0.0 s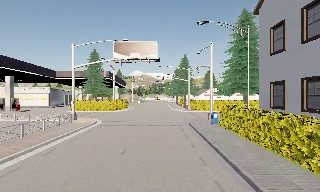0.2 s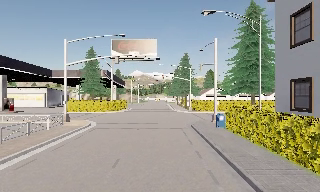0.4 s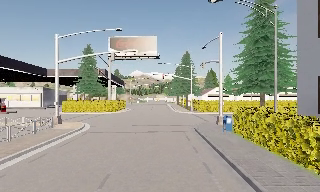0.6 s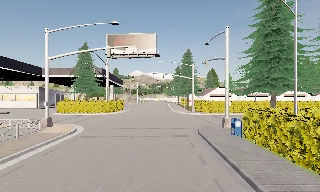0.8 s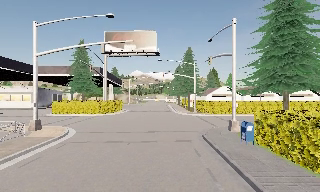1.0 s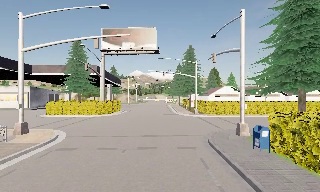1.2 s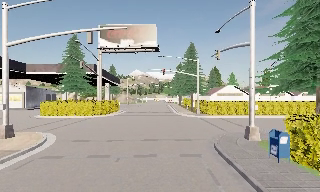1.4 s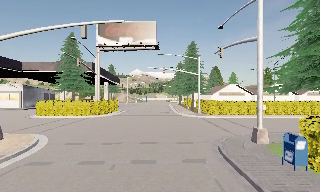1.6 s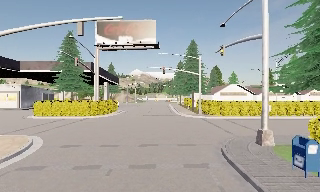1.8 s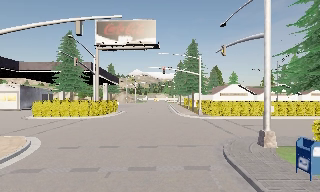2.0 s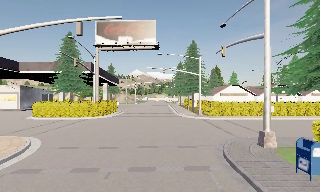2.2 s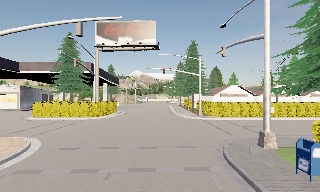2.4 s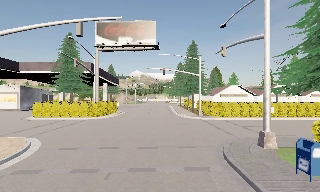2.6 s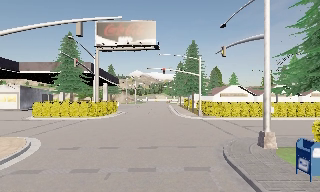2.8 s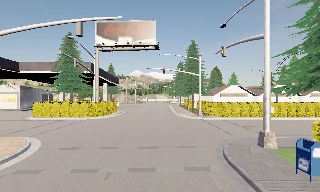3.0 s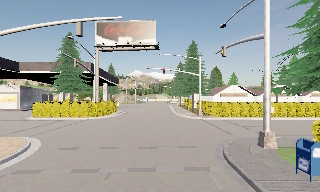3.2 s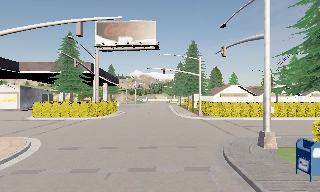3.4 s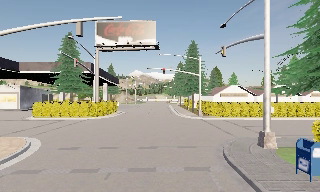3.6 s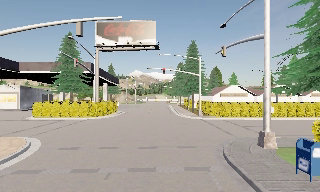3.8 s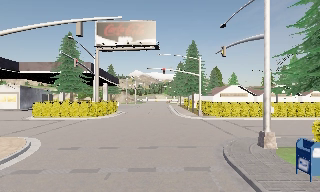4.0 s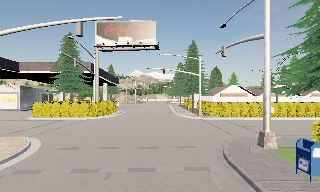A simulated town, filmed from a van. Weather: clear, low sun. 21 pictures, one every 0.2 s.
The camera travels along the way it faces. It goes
forward.
0.0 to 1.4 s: The camera travels forward, about 8 m, so what stands in front looms larger.
1.4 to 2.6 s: The camera travels forward, about 0.5 m, so what stands in front looms larger. It loses speed.
2.6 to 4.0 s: The camera keeps its place and its aim.
The film runs forward here.
